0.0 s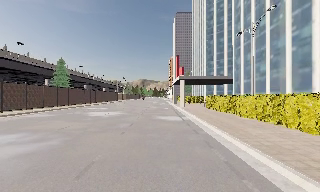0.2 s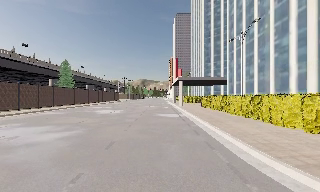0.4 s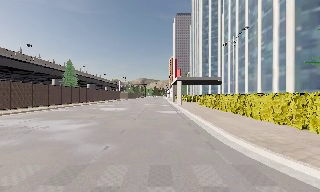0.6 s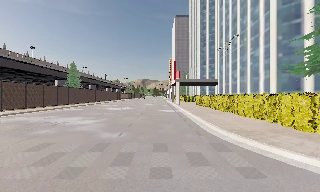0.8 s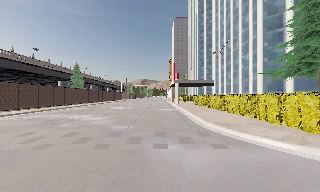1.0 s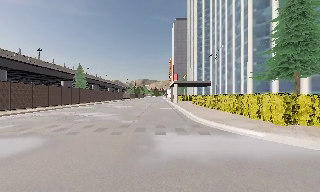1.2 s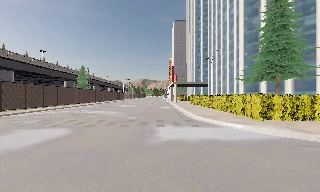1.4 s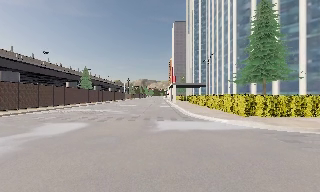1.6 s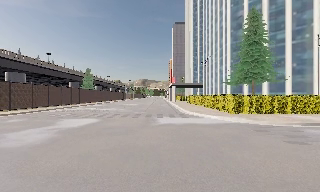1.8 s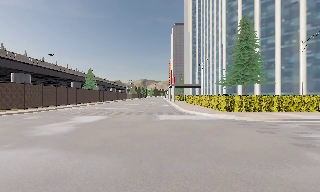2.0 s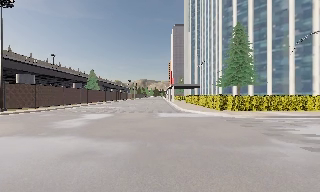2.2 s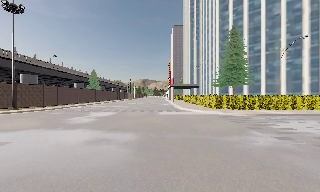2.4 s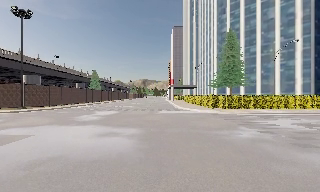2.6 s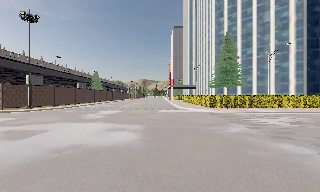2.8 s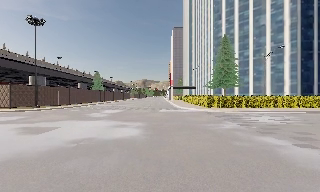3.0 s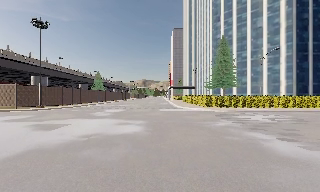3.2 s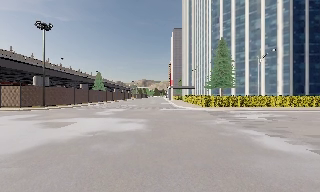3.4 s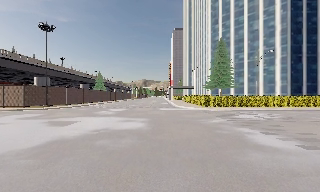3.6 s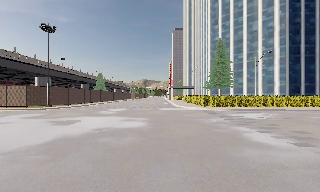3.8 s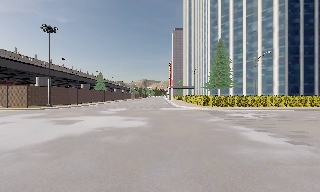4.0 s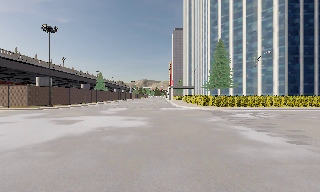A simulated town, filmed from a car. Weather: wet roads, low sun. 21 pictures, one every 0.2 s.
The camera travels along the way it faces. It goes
backward.
0.0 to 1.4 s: The camera travels backward, about 13 m, so what stands in front gets smaller.
1.4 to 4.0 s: The camera travels backward, about 12 m, so what stands in front gets smaller. It loses speed.
The film runs backward here.
